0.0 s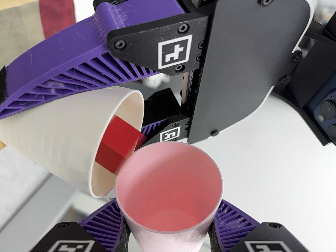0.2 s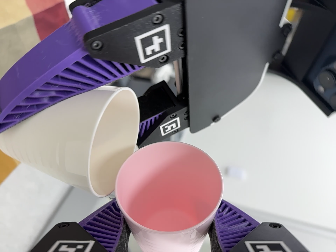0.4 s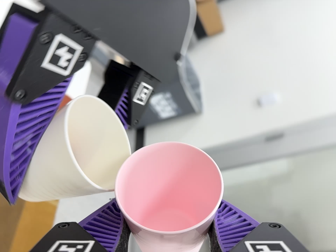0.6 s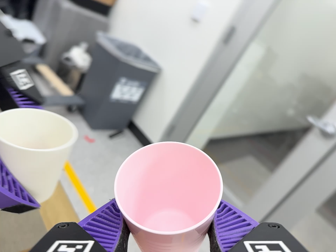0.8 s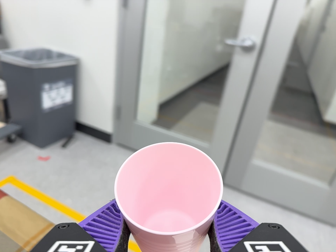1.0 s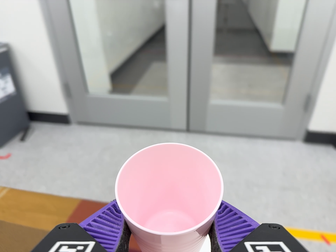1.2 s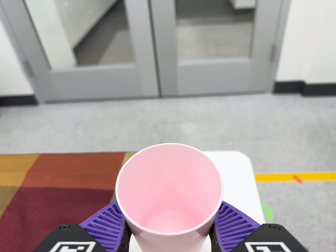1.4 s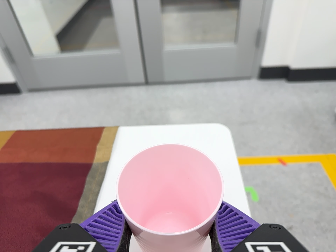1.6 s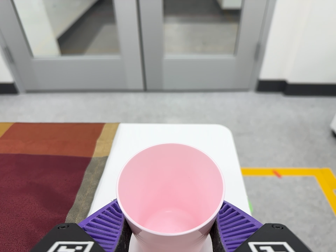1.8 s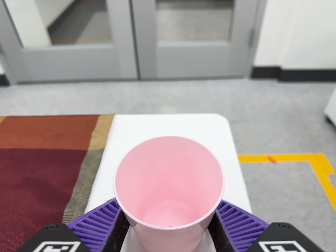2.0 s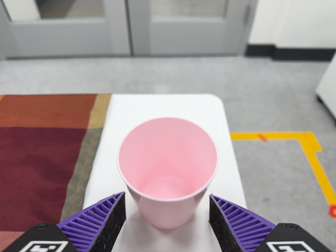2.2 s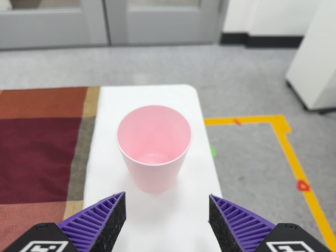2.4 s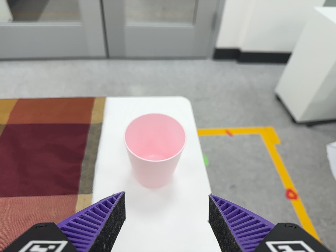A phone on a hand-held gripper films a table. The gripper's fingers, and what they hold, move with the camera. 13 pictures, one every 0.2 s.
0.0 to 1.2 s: The scene slides to the left, as the camera pans about 10 degrees to its right. It travels to its right and toward the bottom of its view, about 38 cm, so close, fixed things drift to the left. Its aim tips toward the bottom of its view by about 30 degrees, and the scene shifts upward. It rolls about its line of sight by about 135 degrees, and the scene rotates counterclockwise.
1.2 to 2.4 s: The camera pans to its right by about 15 degrees. It travels backward and toward the bottom of its view, about 12 cm, so what stands in front gets smaller.
The film runs forward here.
